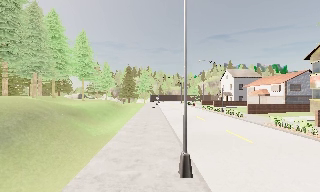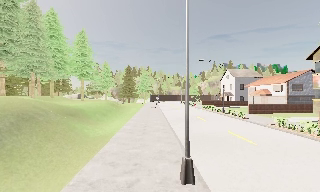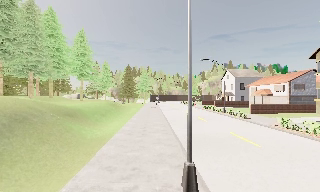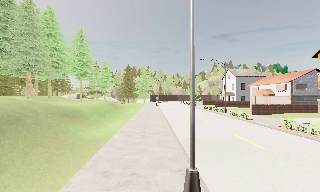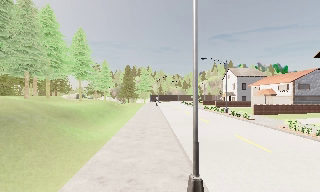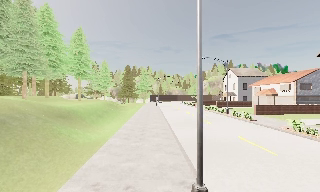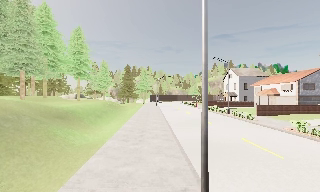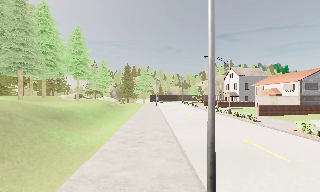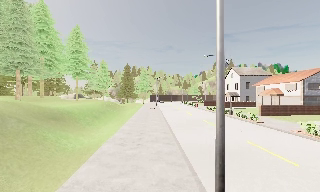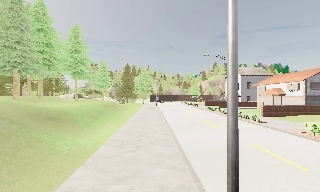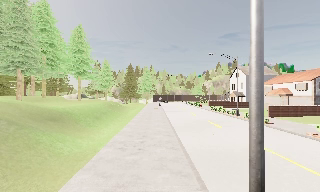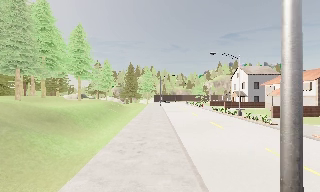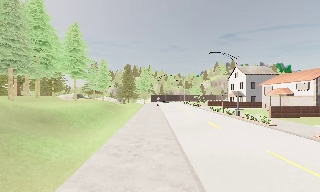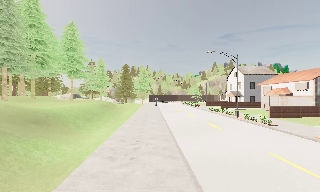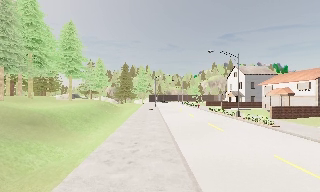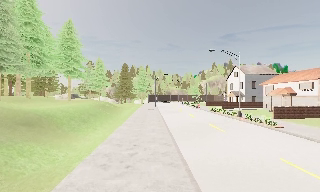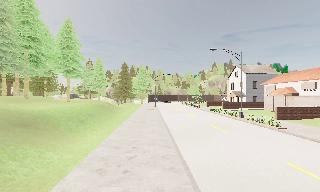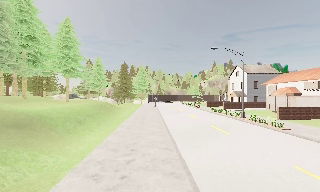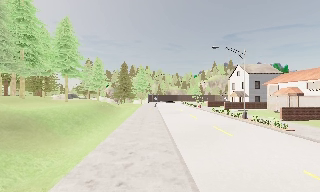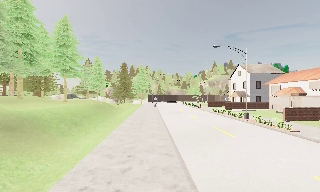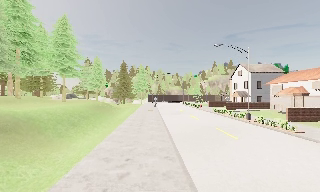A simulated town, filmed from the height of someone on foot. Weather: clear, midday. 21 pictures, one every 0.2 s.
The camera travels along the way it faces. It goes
forward.
0.0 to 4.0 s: The camera travels forward, about 7 m, so what stands in front looms larger.
The film runs forward here.
